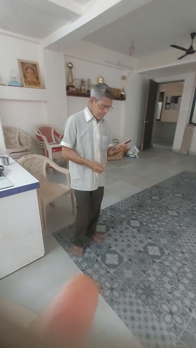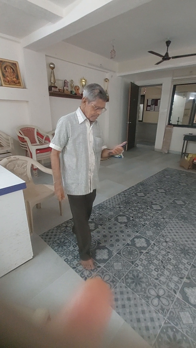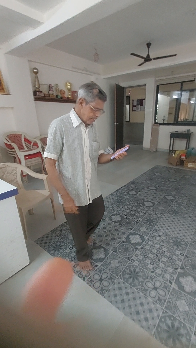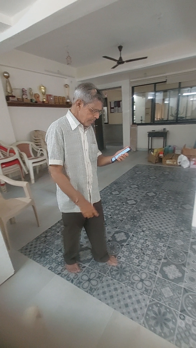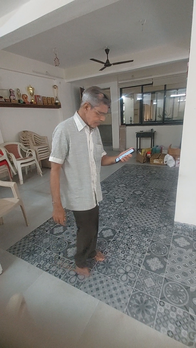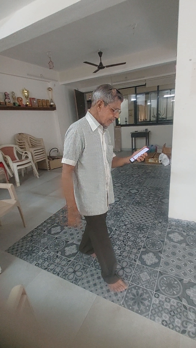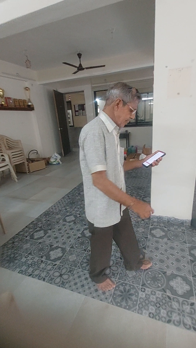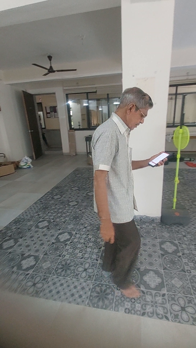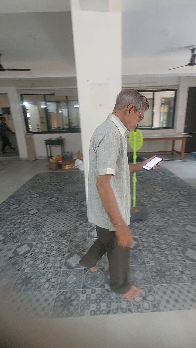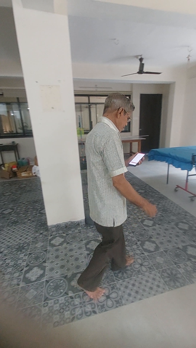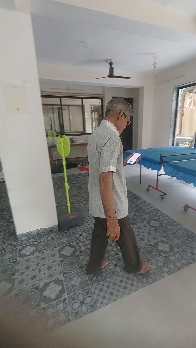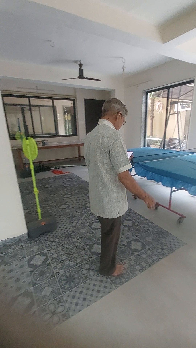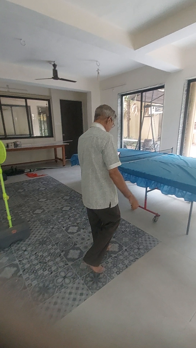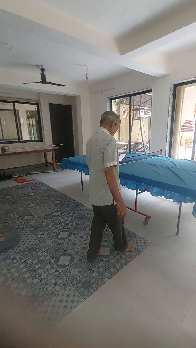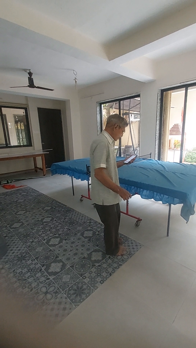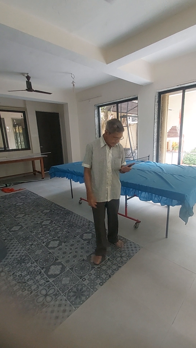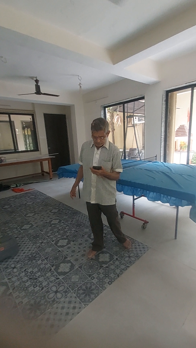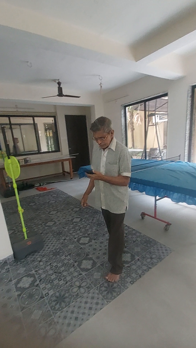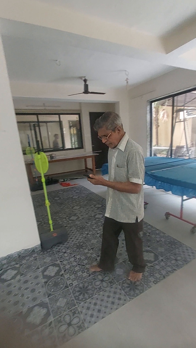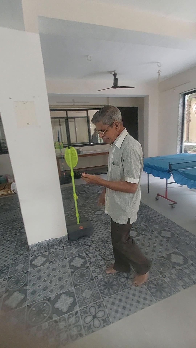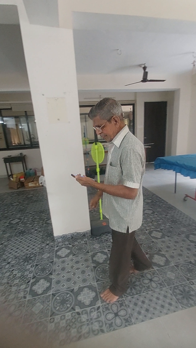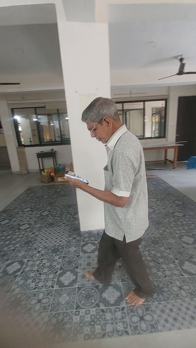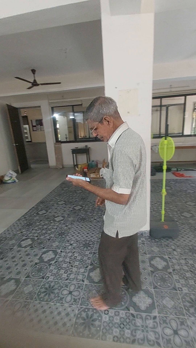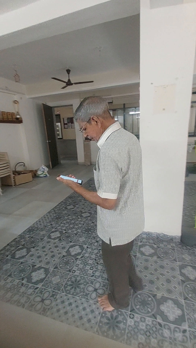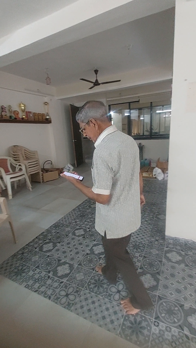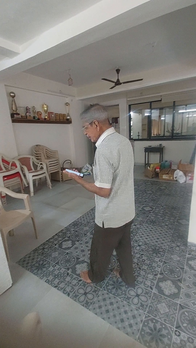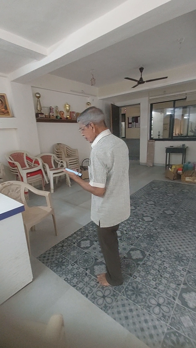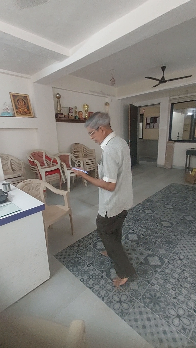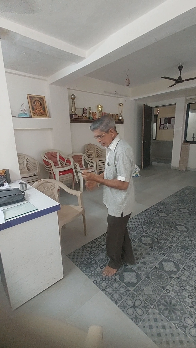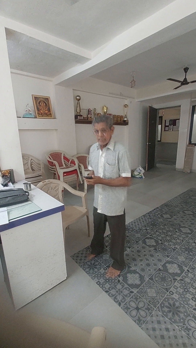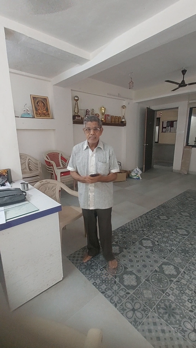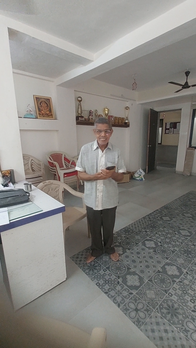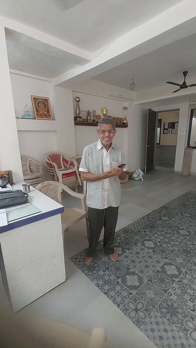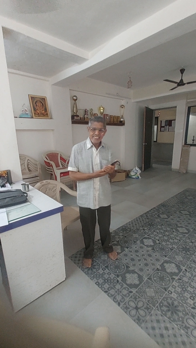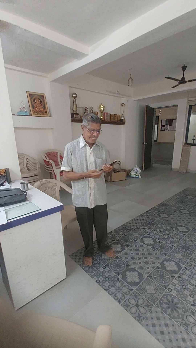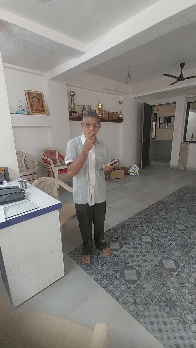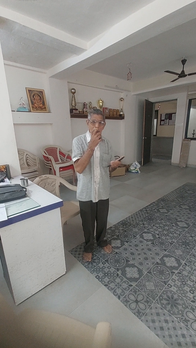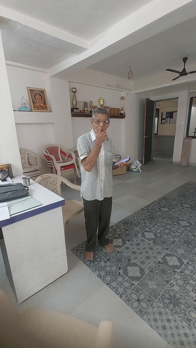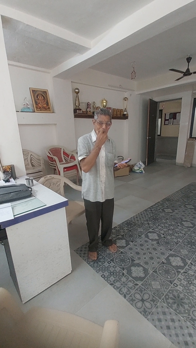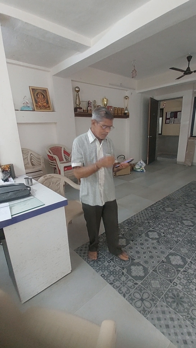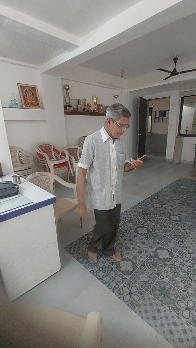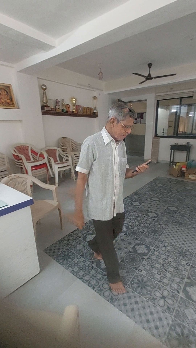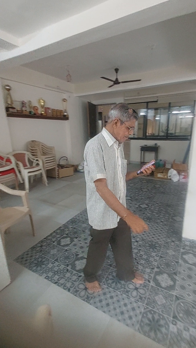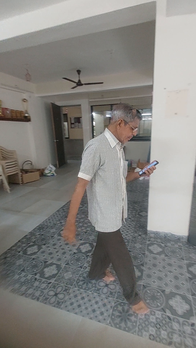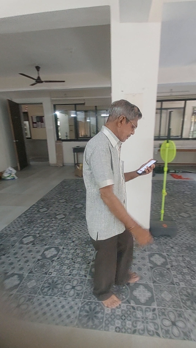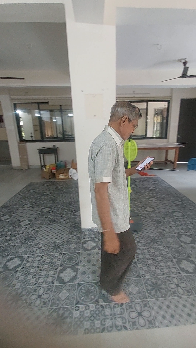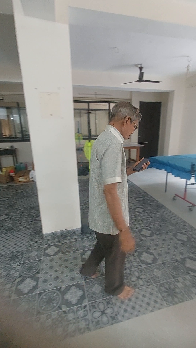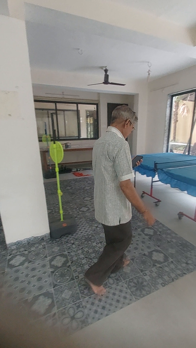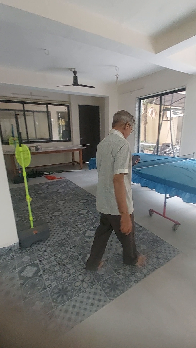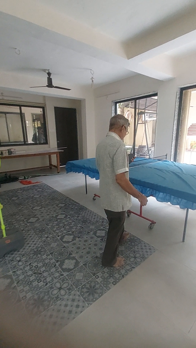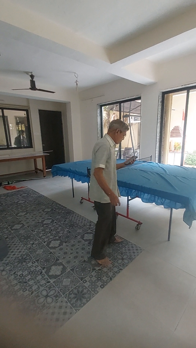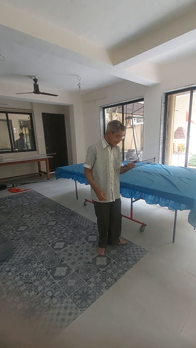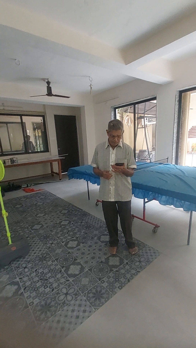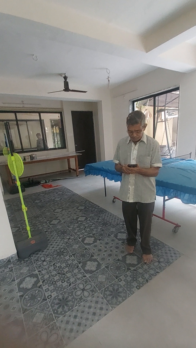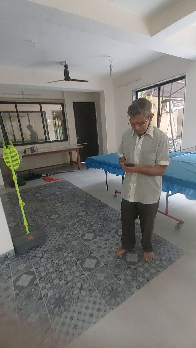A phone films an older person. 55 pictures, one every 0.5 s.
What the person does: Walking.
